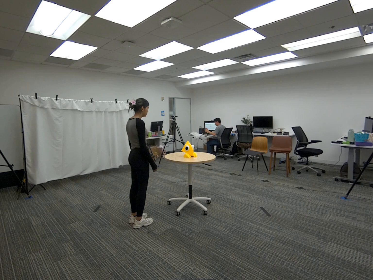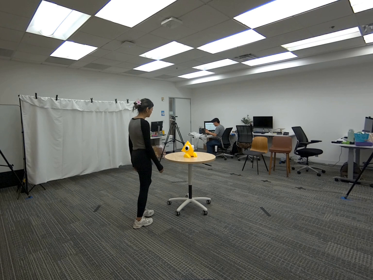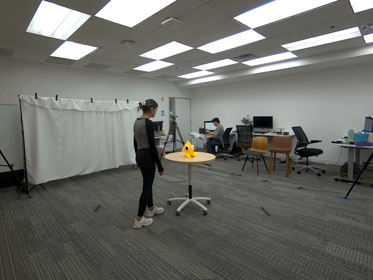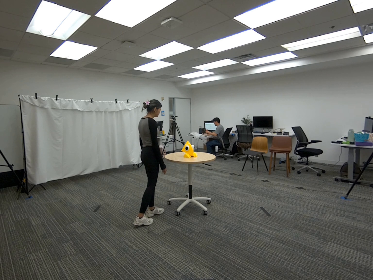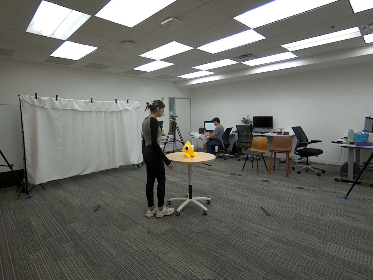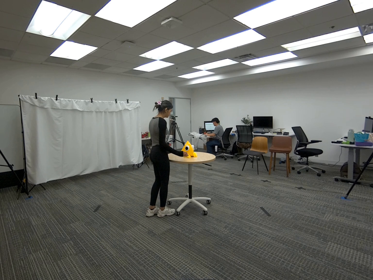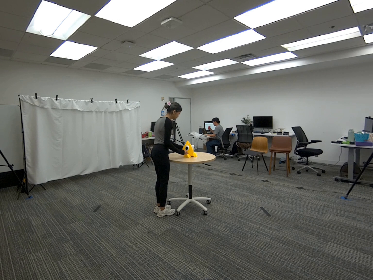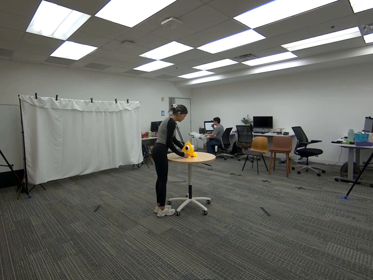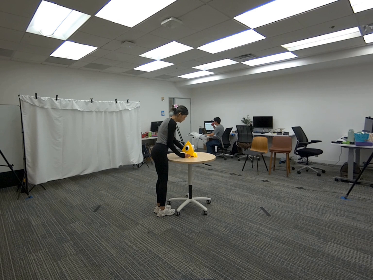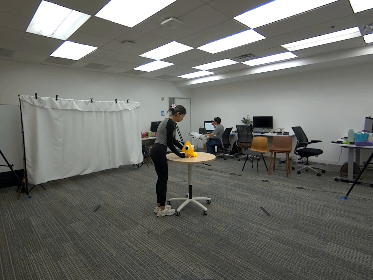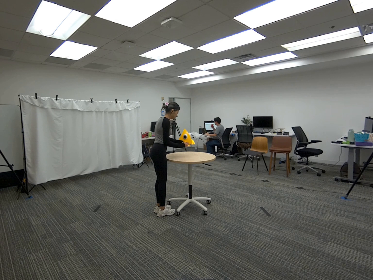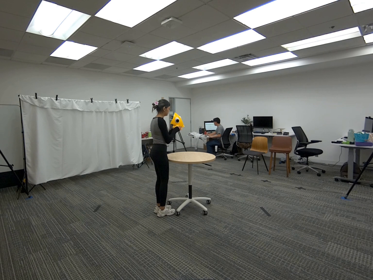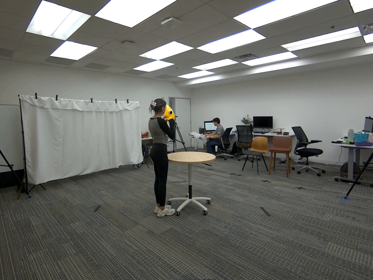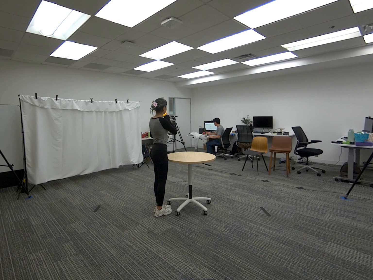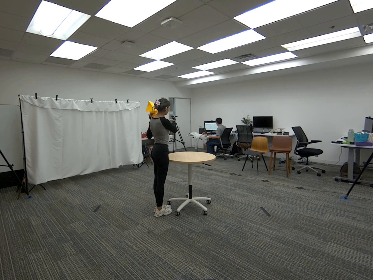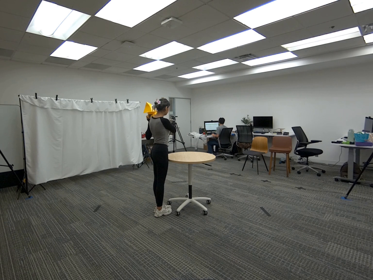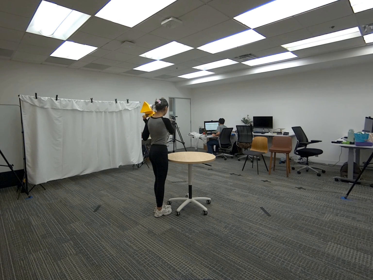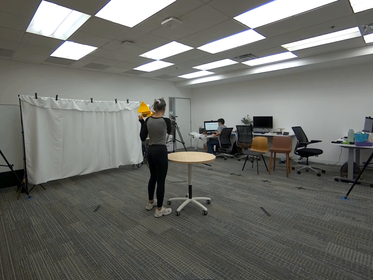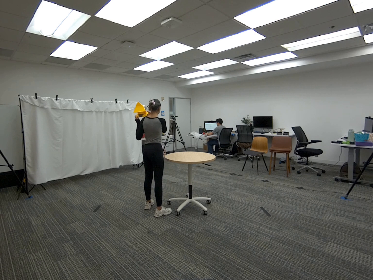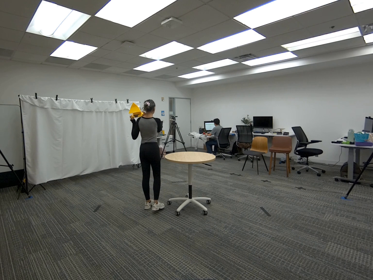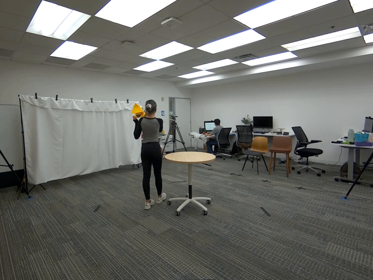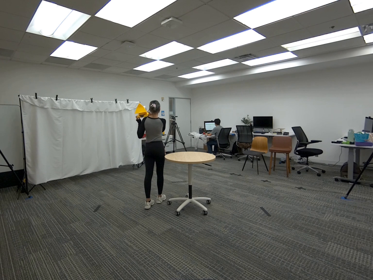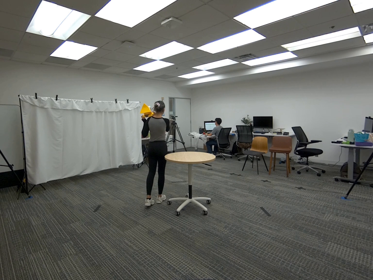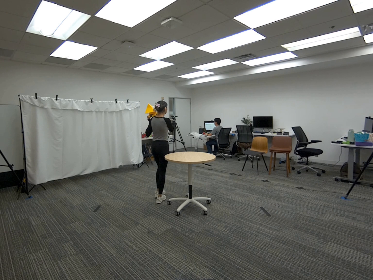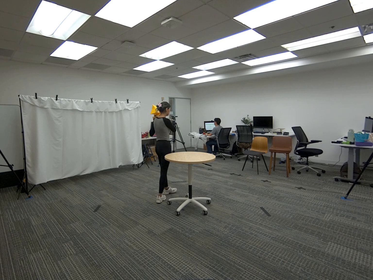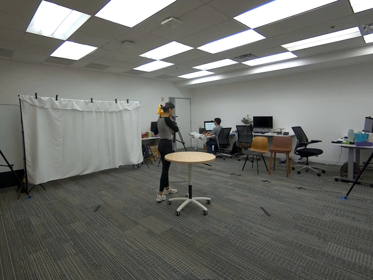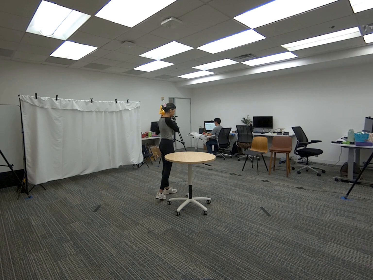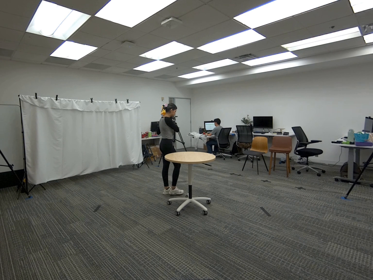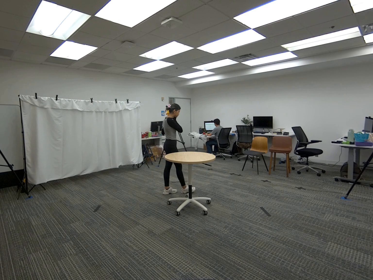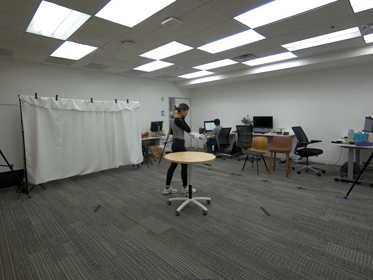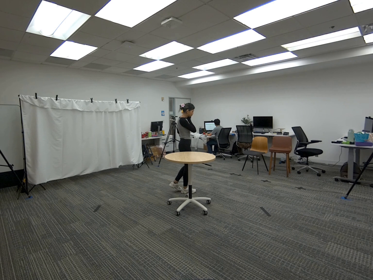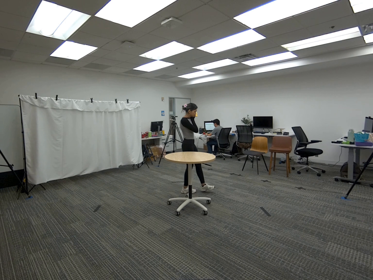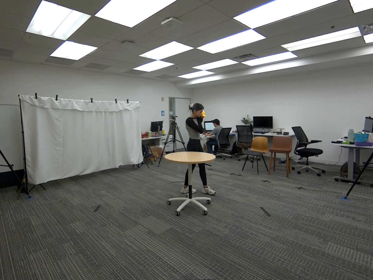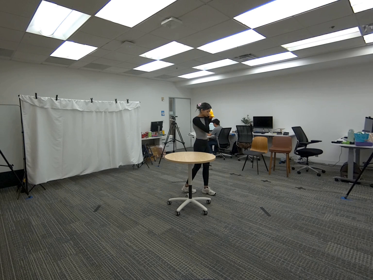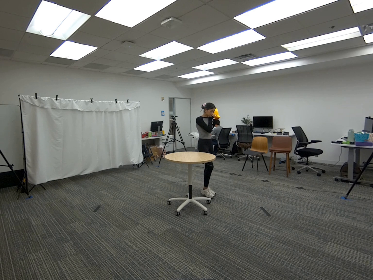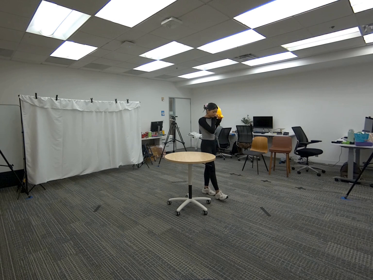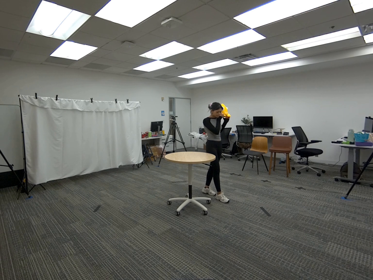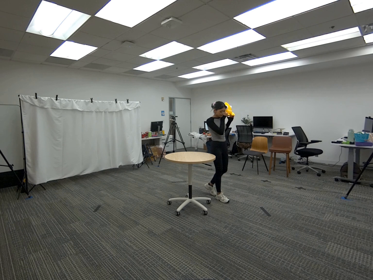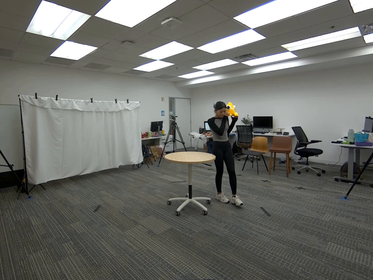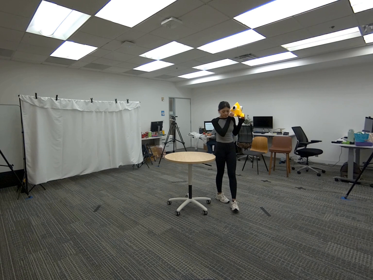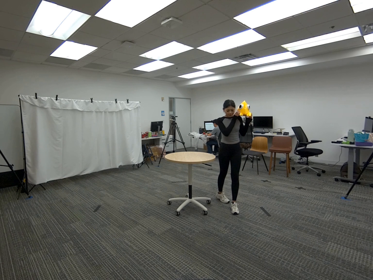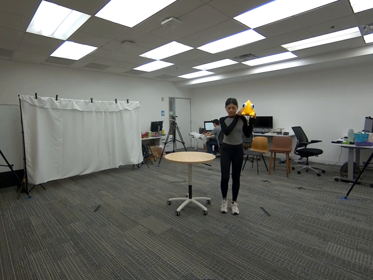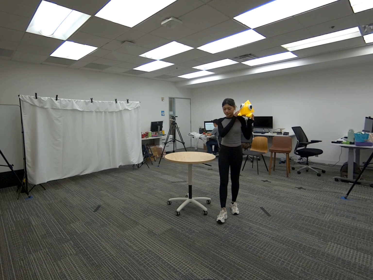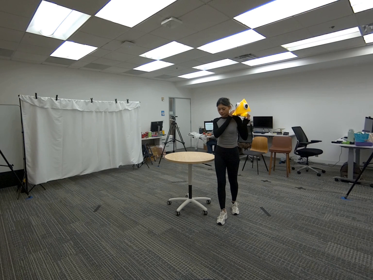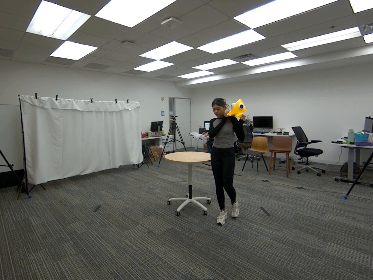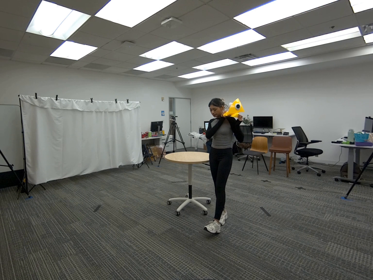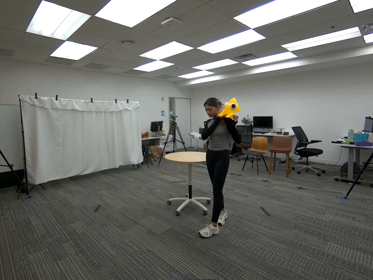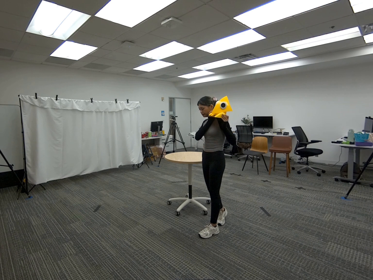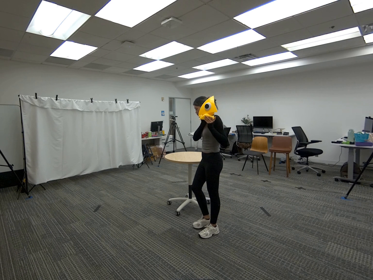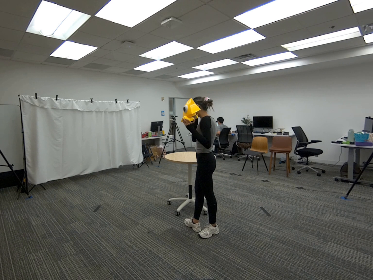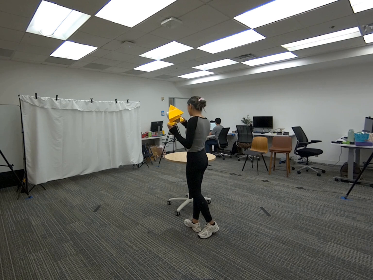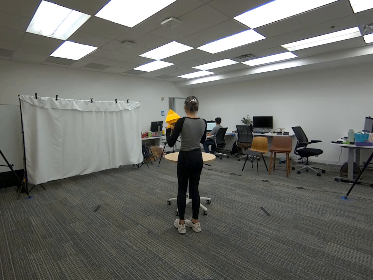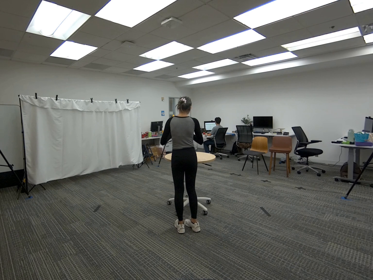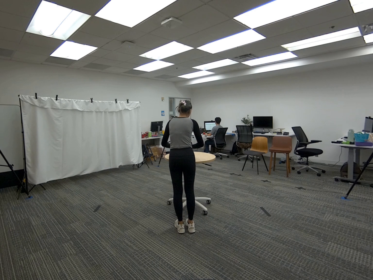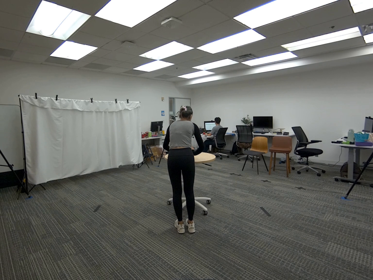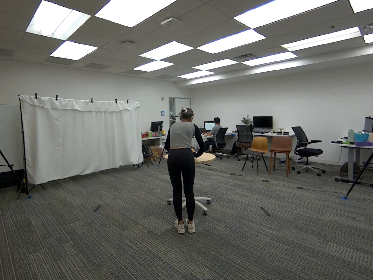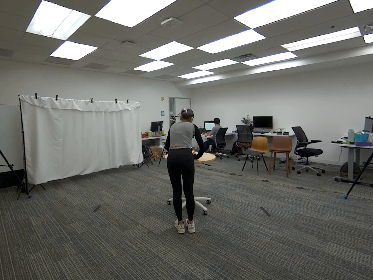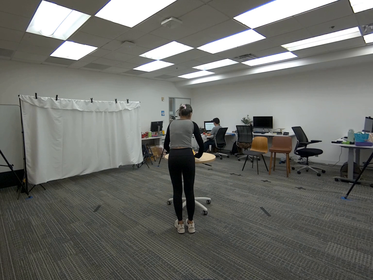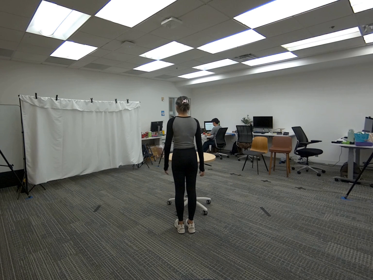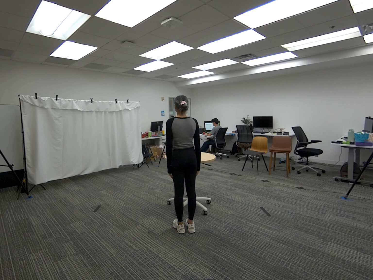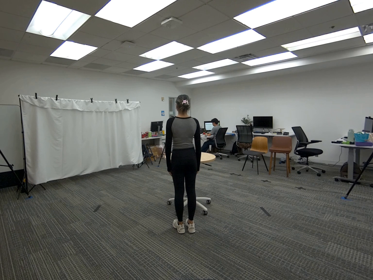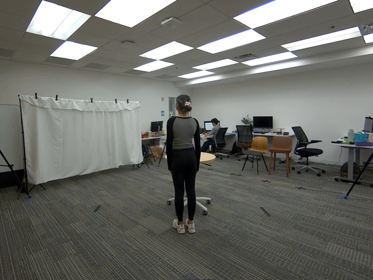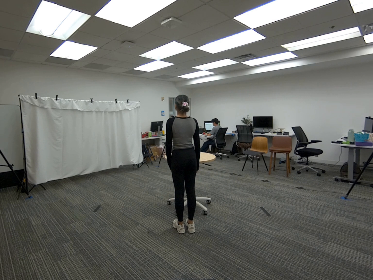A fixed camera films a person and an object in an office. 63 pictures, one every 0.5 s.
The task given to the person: Walk over to the yellow toy on the round table and pick it up with your both hands. Lift the toy and place it on your shoulder and walk around the bounding area. Place the toy on the round table when finished.
